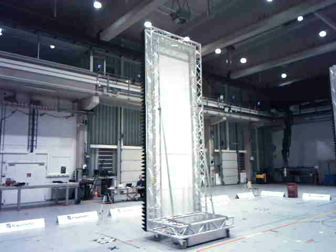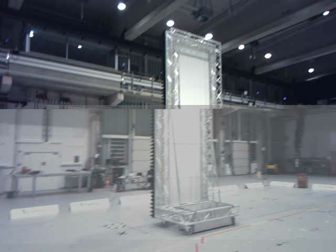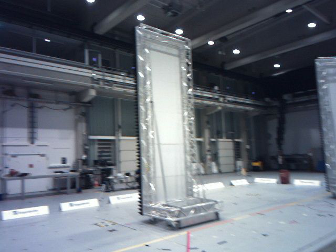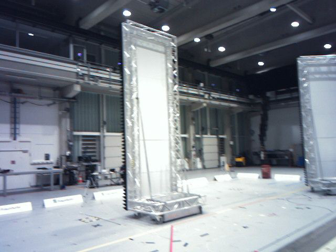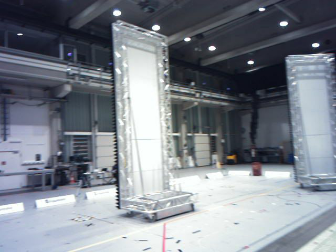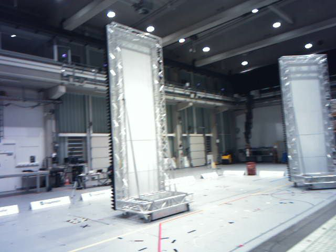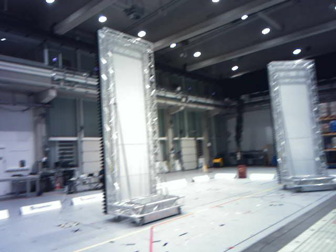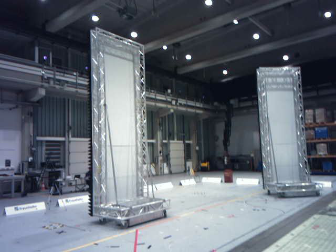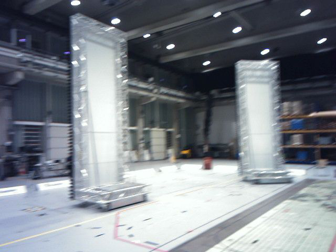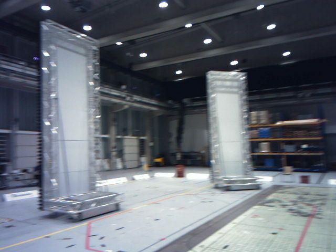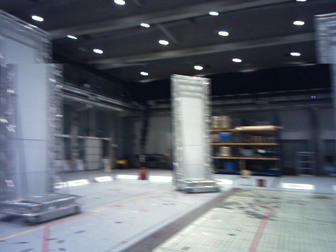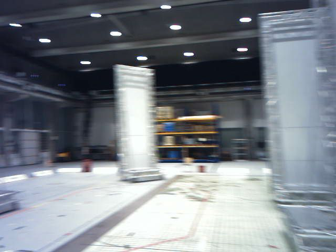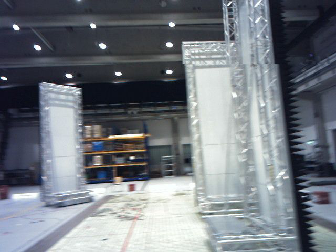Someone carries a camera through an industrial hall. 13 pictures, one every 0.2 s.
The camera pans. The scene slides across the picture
to the left.
The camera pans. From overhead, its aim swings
clockwise.
0.0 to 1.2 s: The camera travels backward, about 0.9 m, so what stands in front gets smaller.
1.2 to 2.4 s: The camera pans to its right, which is clockwise from overhead, by about 40 degrees. It travels backward, about 0.8 m.
The film runs backward here.
